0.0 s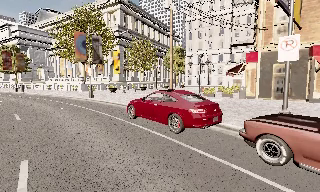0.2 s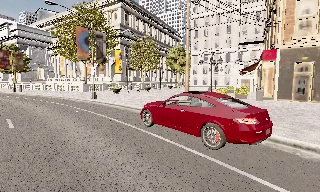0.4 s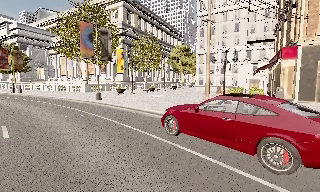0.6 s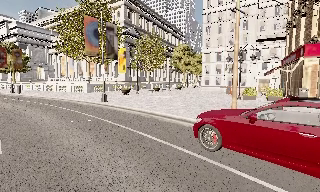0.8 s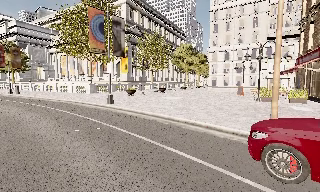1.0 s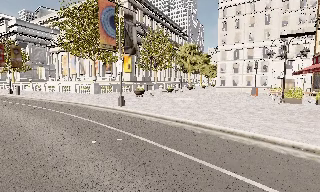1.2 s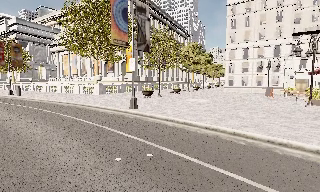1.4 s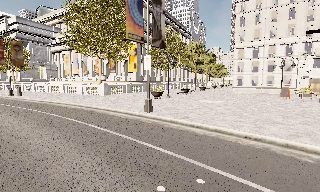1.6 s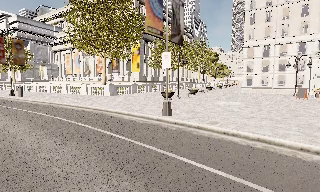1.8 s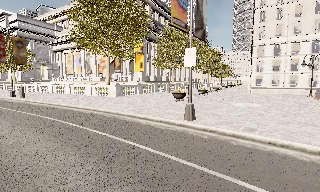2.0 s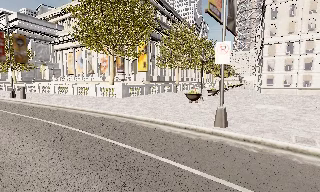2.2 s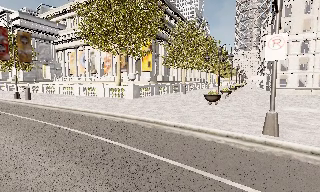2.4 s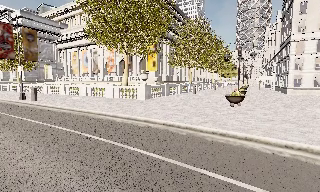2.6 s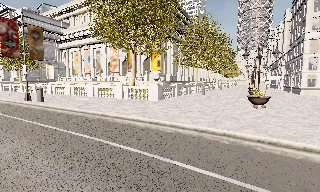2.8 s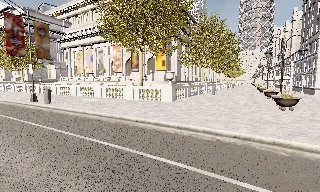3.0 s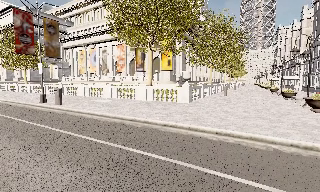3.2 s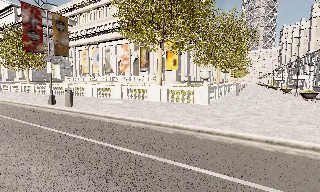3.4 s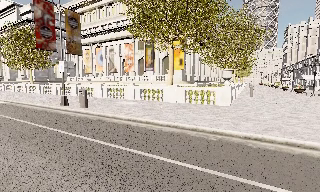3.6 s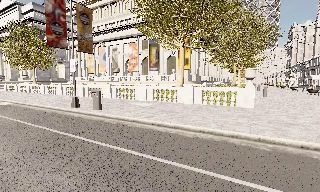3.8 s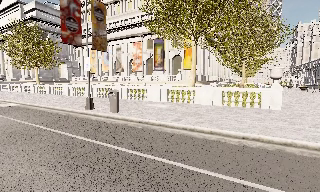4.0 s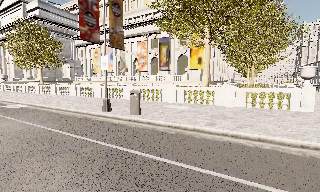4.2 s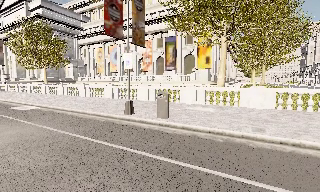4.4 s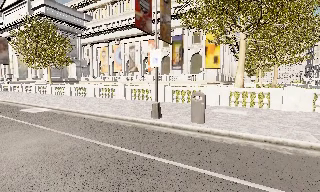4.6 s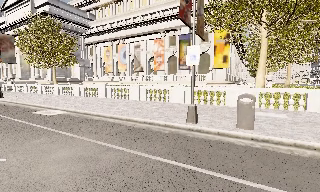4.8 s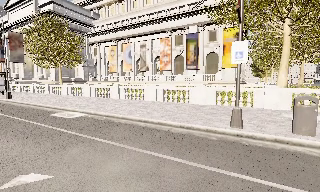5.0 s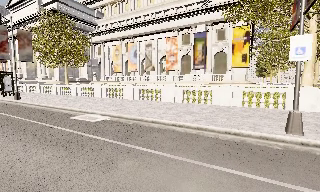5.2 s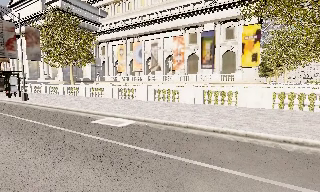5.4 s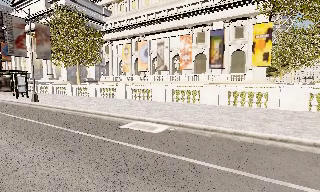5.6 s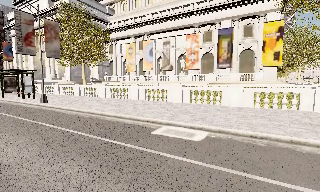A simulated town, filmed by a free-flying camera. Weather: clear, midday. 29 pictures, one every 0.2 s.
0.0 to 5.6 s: The camera travels to its left and forward, about 40 m, so close, fixed things drift to the right.
The film runs forward here.
